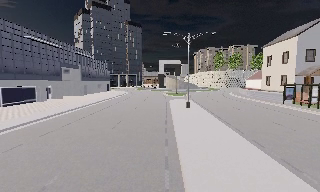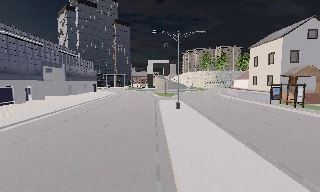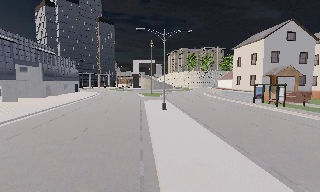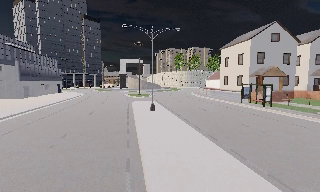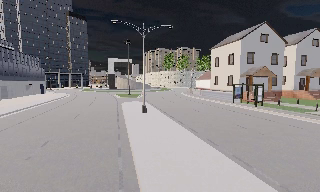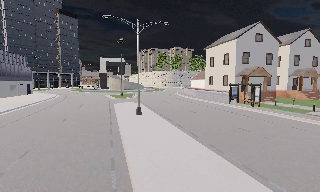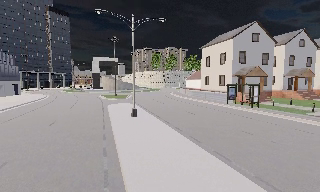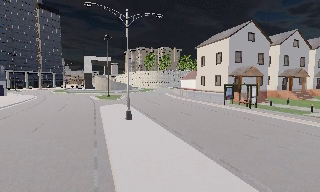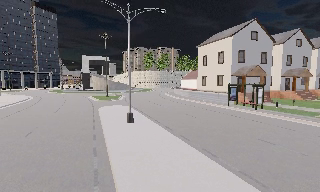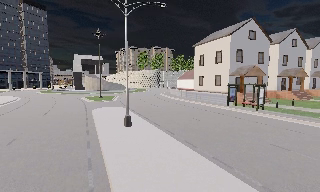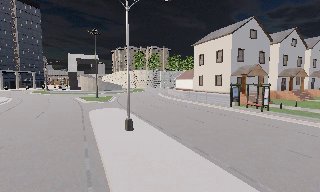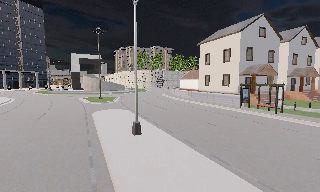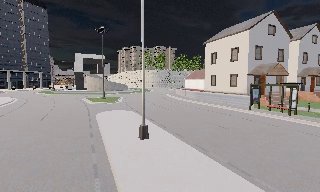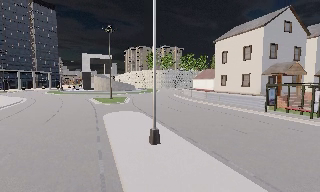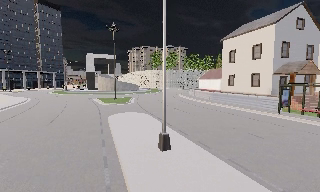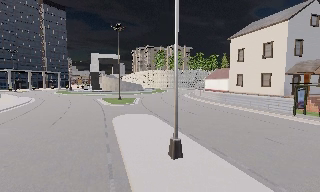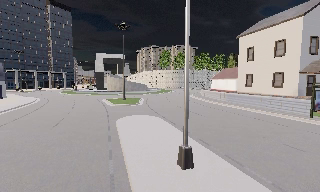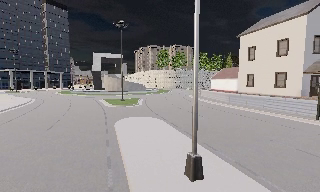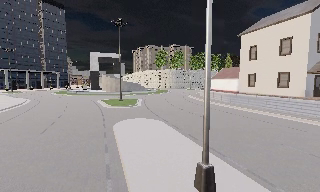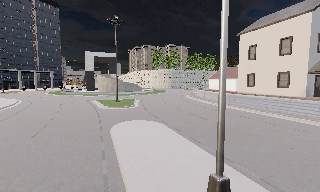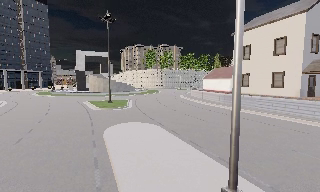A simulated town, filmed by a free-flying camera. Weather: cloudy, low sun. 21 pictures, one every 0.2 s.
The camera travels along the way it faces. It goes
forward.
0.0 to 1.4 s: The camera pans to its right, which is clockwise from overhead, by about 25 degrees. It travels forward, about 6 m, so what stands in front looms larger.
1.4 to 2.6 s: The camera travels forward and to its left, about 5 m, so what stands in front looms larger.
2.6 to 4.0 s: The camera travels forward, about 4.5 m, so what stands in front looms larger.
The film runs backward here.
